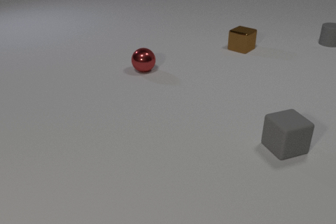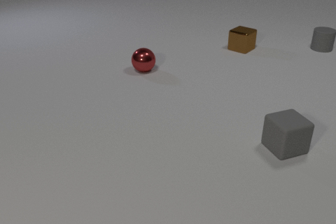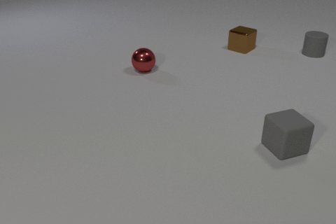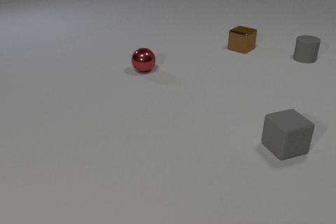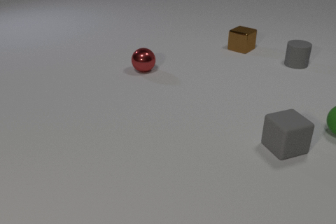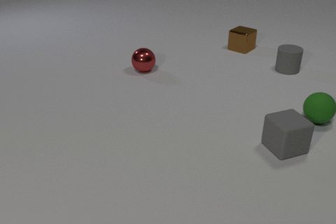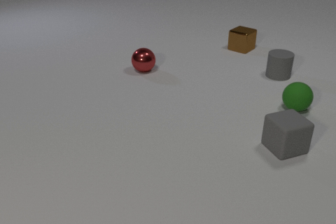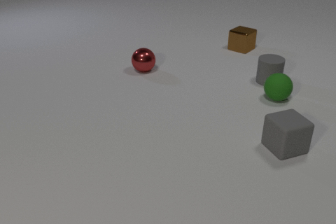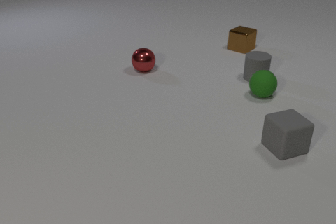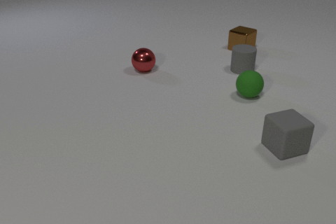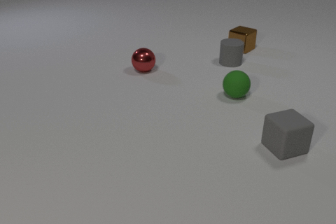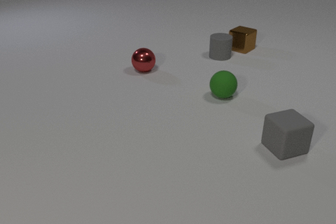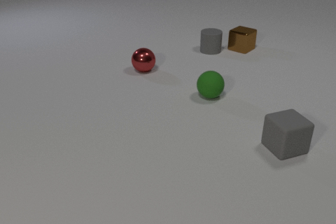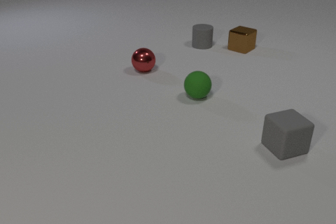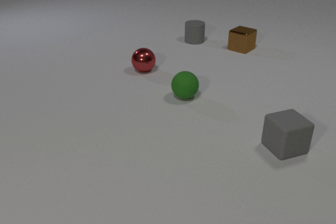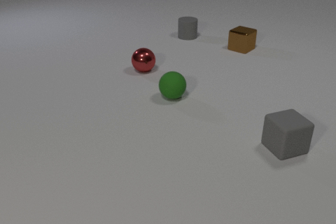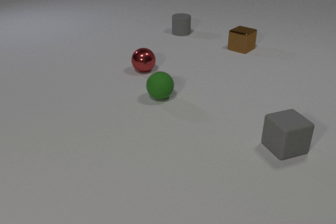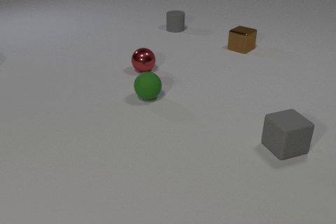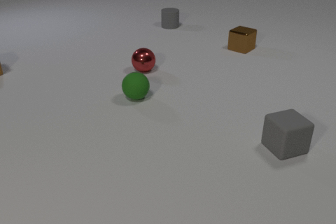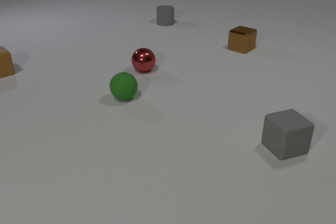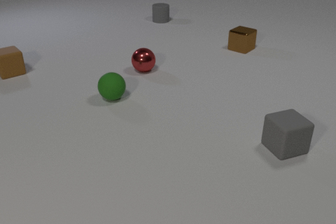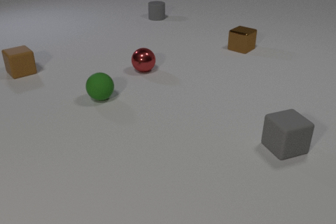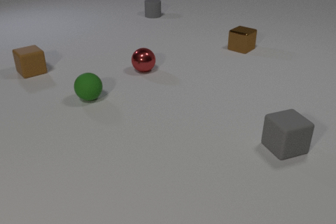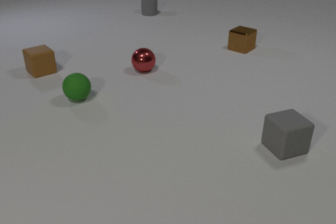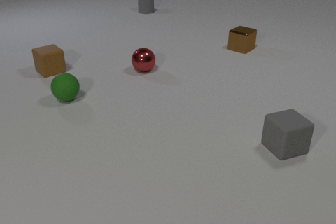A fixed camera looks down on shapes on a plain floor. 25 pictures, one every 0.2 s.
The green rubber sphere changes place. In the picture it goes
to the left.
The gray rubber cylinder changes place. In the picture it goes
to the left.
0.0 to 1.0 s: The green rubber sphere comes in at the right edge, rolls to the left and away from the camera. The gray rubber cylinder slides toward the camera and to the left.
1.0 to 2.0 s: The green rubber sphere rolls to the left. The gray rubber cylinder slides to the left. The green rubber sphere and the gray rubber cylinder collide.
2.0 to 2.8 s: The green rubber sphere rolls to the left. The gray rubber cylinder slides away from the camera and to the left.
2.8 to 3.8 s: The green rubber sphere rolls to the left. The gray rubber cylinder slides away from the camera and to the left. The brown rubber cube comes in at the left edge, slides to the right.
3.8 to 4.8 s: The green rubber sphere rolls to the left. The gray rubber cylinder slides away from the camera and to the left. The brown rubber cube slides to the right.
How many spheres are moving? 1.
How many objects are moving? 3.
What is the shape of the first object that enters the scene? sphere.
